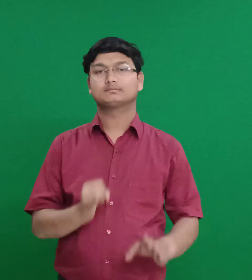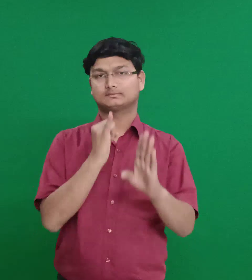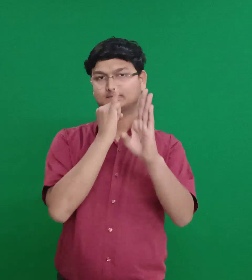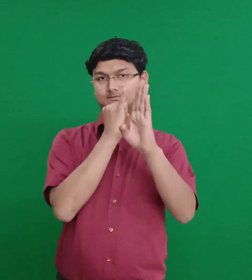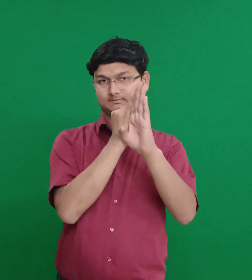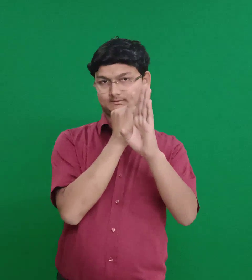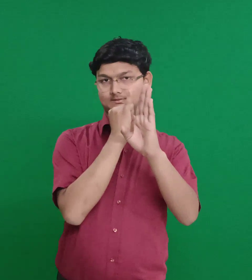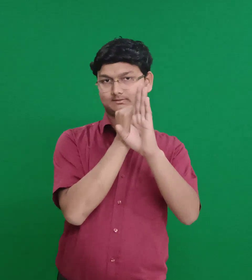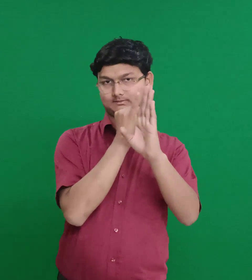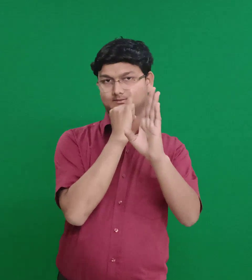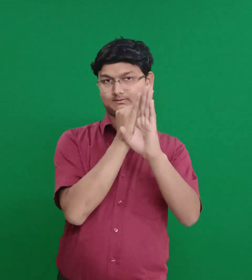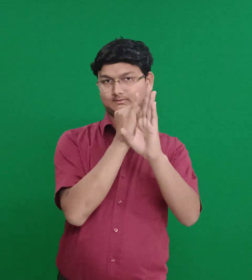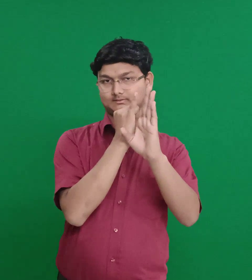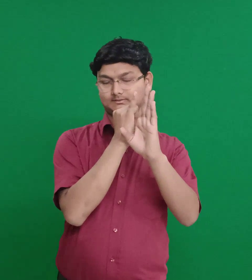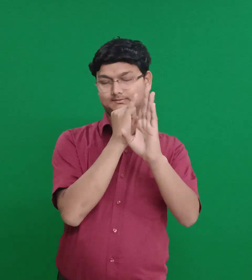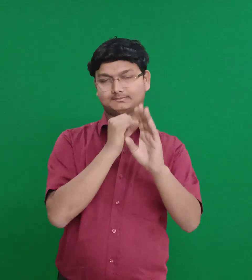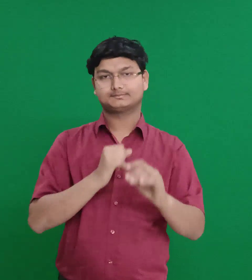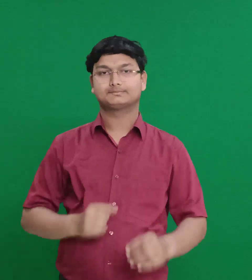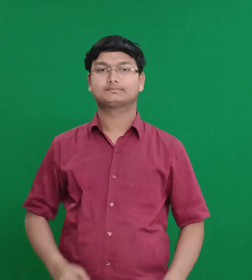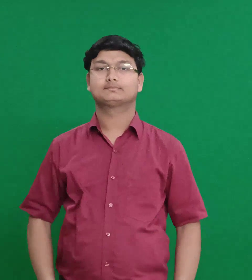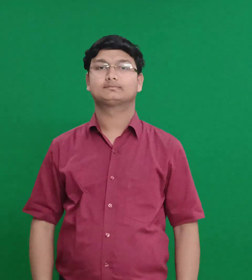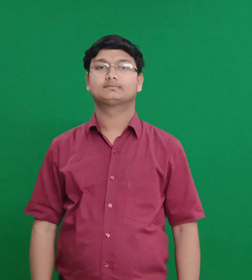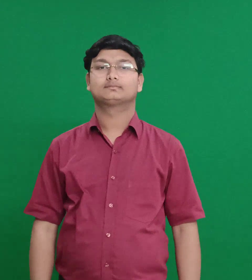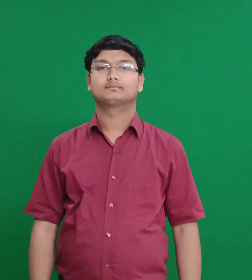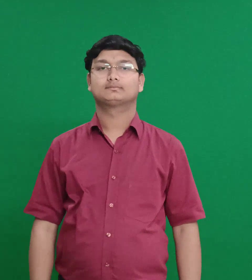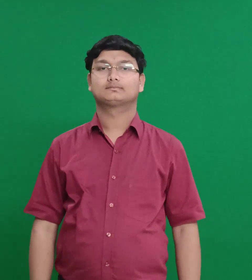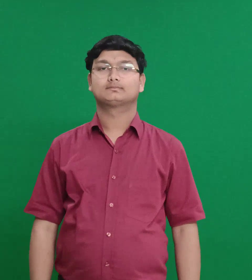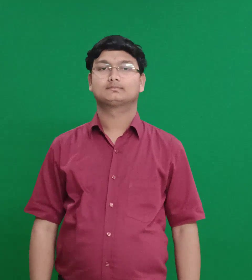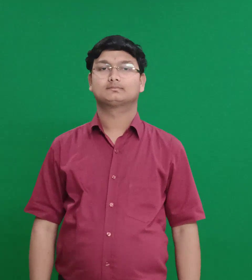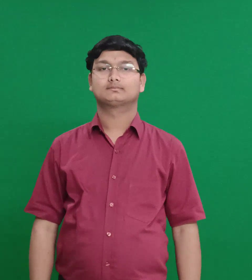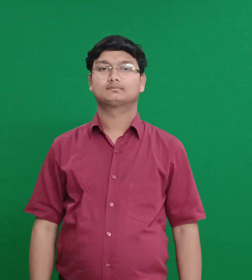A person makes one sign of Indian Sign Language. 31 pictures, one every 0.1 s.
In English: joab
